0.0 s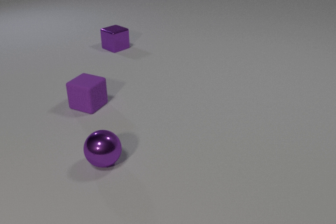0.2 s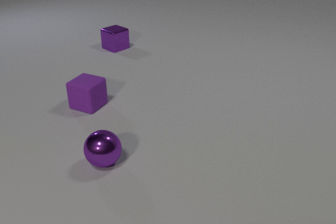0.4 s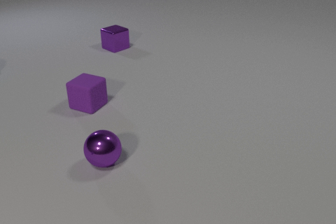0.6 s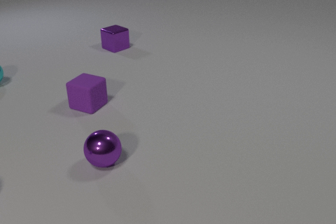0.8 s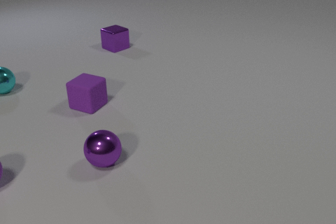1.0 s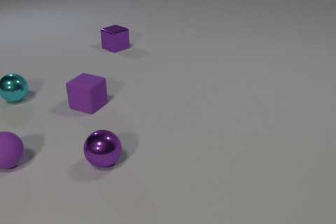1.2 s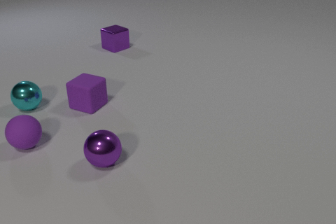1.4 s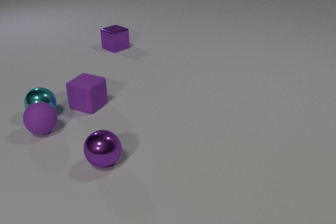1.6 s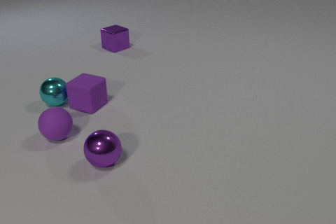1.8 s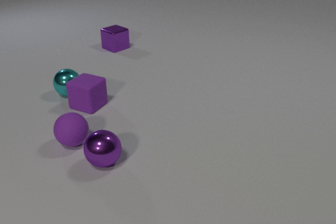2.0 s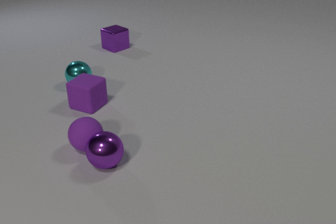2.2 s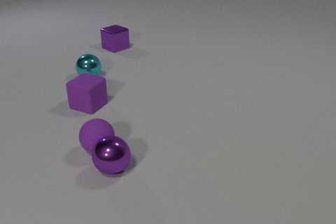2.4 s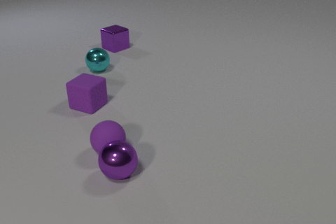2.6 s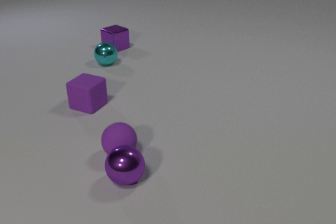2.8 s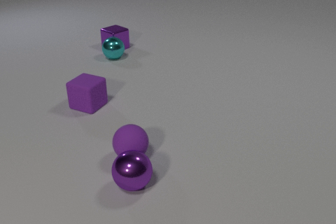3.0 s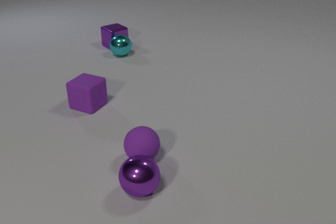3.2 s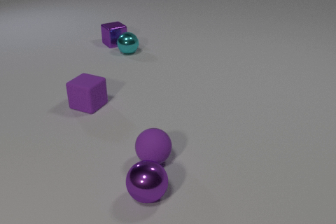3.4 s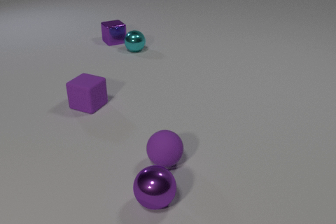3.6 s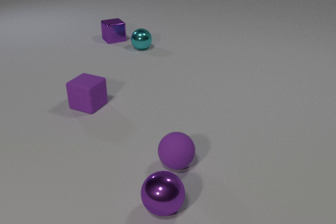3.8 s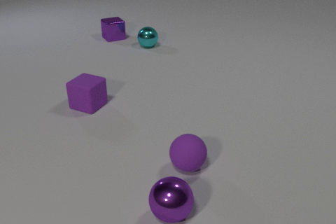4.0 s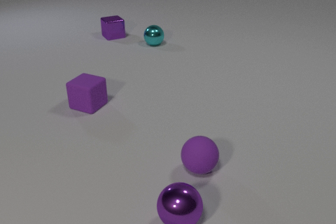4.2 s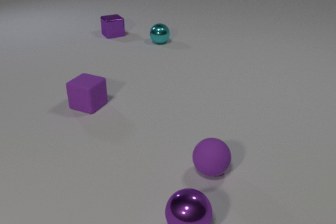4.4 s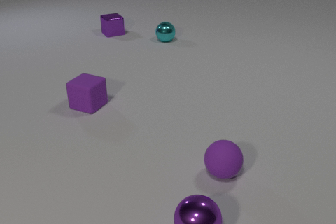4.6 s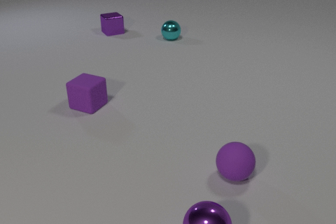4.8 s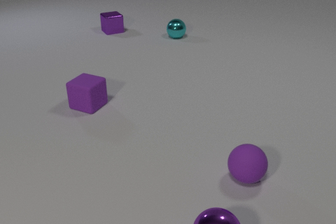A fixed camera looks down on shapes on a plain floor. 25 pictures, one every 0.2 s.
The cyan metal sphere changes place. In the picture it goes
to the right.
The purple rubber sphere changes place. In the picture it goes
to the right.
0.0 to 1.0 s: The purple rubber sphere comes in at the left edge, rolls away from the camera and to the right. The cyan metal sphere comes in at the left edge, rolls toward the camera and to the right.
1.0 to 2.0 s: The purple rubber sphere rolls to the right. The cyan metal sphere rolls to the right. The purple rubber sphere and the cyan metal sphere collide. The purple rubber sphere and the purple metal sphere collide.
2.0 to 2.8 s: The purple rubber sphere rolls to the right and toward the camera. The cyan metal sphere rolls away from the camera and to the right. The purple metal sphere rolls toward the camera and to the right.
2.8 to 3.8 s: The purple rubber sphere rolls to the right. The cyan metal sphere rolls to the right and away from the camera. The purple metal sphere rolls toward the camera and to the right. The purple metal cube slides away from the camera. The cyan metal sphere and the purple metal cube collide.
3.8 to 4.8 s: The purple rubber sphere rolls to the right. The cyan metal sphere rolls to the right and away from the camera. The purple metal sphere rolls to the right and toward the camera. The purple metal cube slides away from the camera.
Are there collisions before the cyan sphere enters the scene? no.
What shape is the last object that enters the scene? sphere.
How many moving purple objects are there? 3.
